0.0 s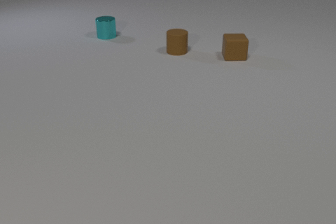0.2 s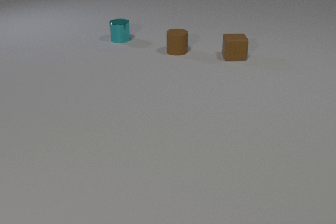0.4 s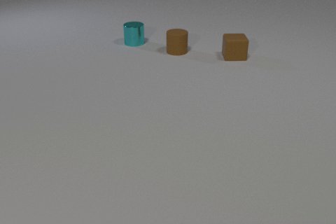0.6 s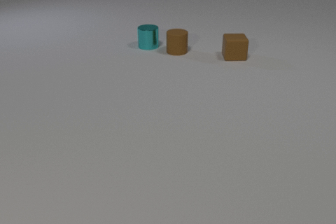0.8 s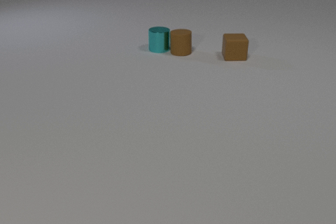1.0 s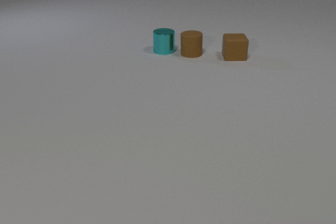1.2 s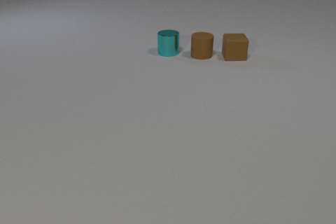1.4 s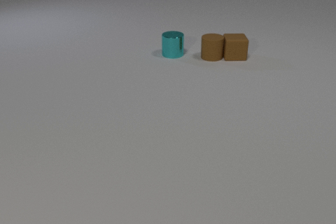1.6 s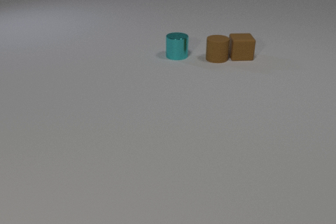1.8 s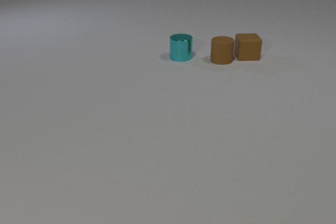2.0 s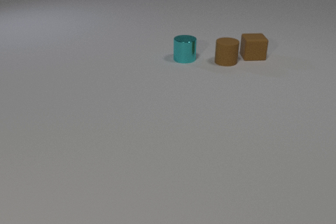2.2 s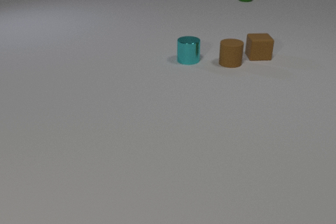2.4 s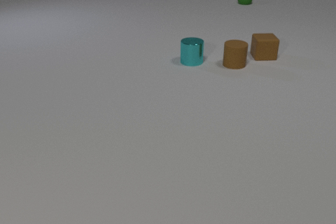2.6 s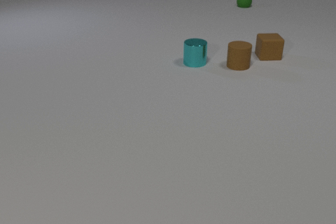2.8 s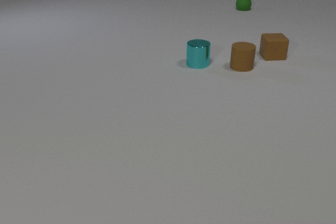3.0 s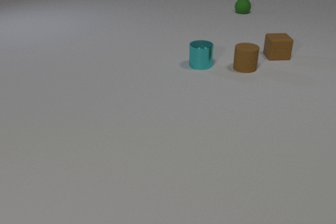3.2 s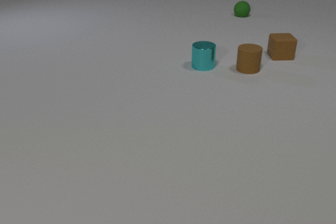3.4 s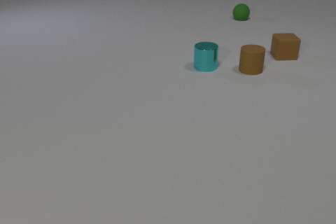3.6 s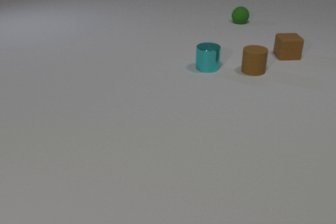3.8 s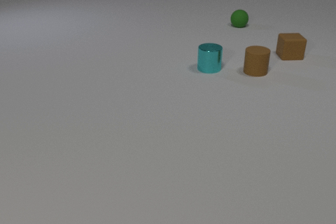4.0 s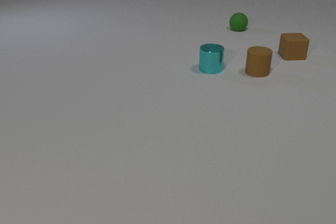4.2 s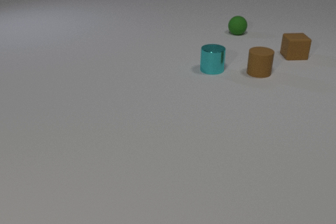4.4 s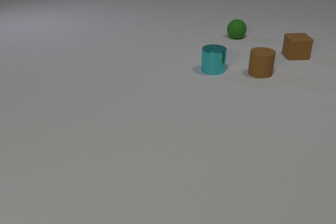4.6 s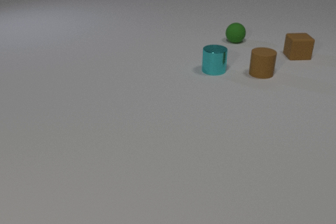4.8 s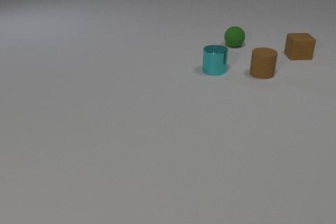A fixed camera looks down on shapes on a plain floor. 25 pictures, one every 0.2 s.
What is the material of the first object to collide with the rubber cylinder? metal.
What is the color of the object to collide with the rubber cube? brown.
How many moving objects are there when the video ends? 4.
0.0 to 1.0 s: The cyan metal cylinder slides to the right and toward the camera. The brown rubber cylinder slides to the right. The cyan metal cylinder and the brown rubber cylinder collide.
1.0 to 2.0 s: The cyan metal cylinder slides toward the camera and to the right. The brown rubber cylinder slides to the right and toward the camera. The green rubber sphere comes in at the top edge, rolls toward the camera. The brown rubber cube slides to the right. The brown rubber cylinder and the brown rubber cube collide.
2.0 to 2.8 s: The cyan metal cylinder slides to the right and toward the camera. The brown rubber cylinder slides to the right and toward the camera. The green rubber sphere rolls toward the camera. The brown rubber cube slides to the right.
2.8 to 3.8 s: The cyan metal cylinder slides to the right and toward the camera. The brown rubber cylinder slides to the right and toward the camera. The green rubber sphere rolls toward the camera. The brown rubber cube slides to the right.
3.8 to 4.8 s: The cyan metal cylinder slides to the right. The brown rubber cylinder slides to the right. The green rubber sphere rolls toward the camera. The brown rubber cube slides to the right.
